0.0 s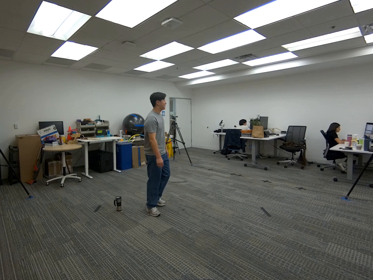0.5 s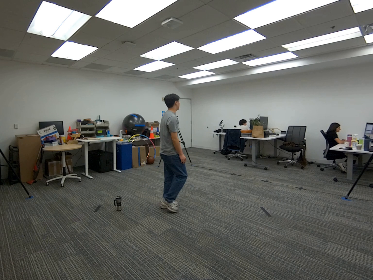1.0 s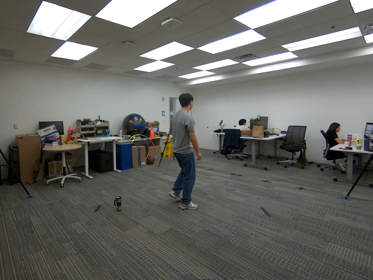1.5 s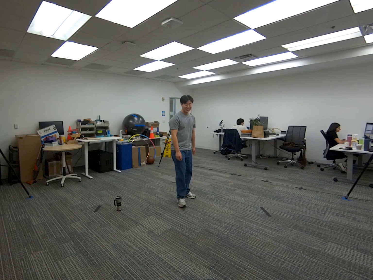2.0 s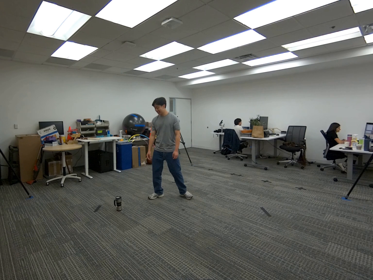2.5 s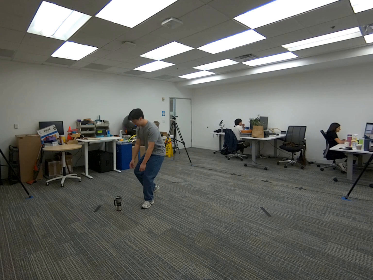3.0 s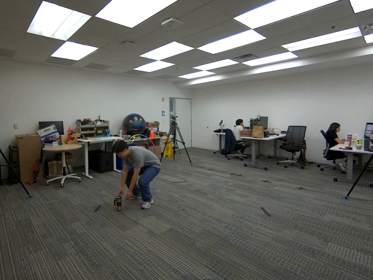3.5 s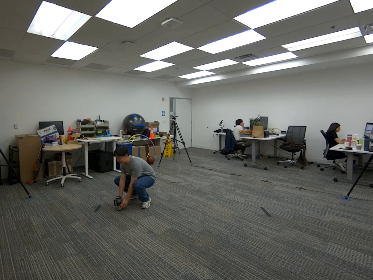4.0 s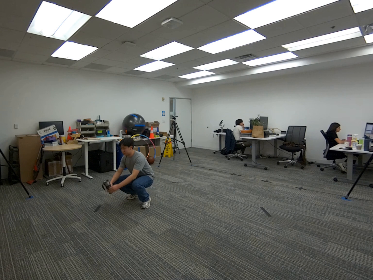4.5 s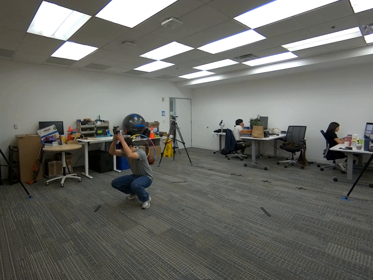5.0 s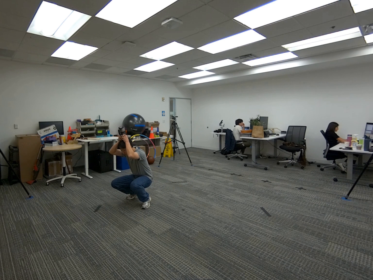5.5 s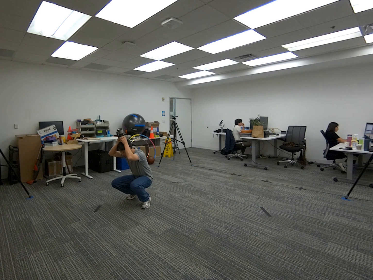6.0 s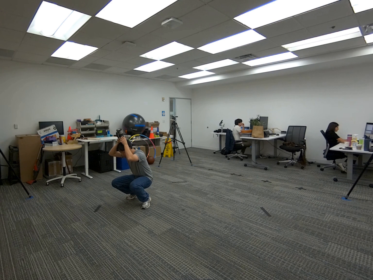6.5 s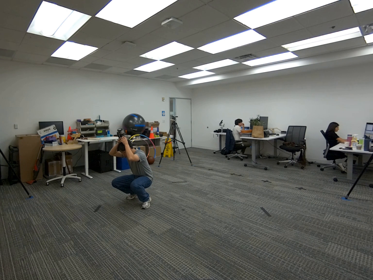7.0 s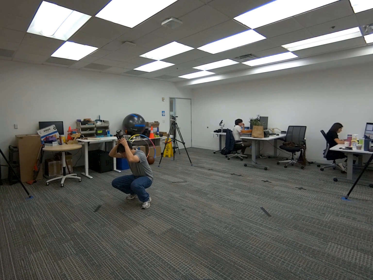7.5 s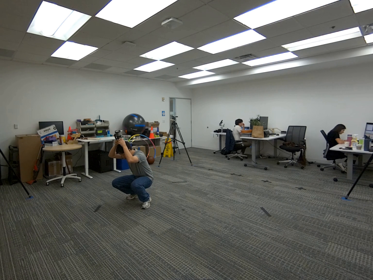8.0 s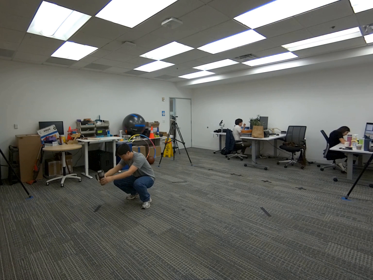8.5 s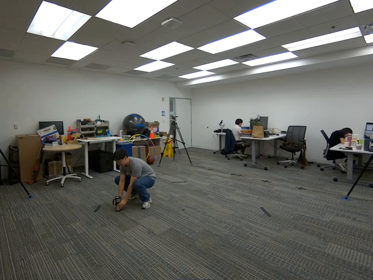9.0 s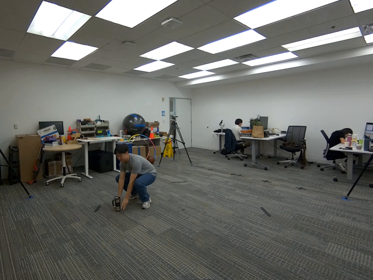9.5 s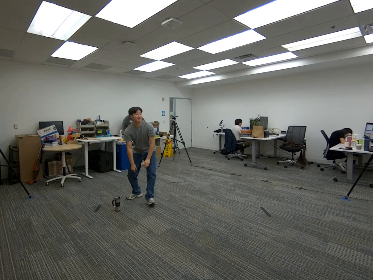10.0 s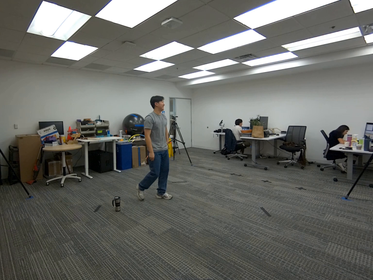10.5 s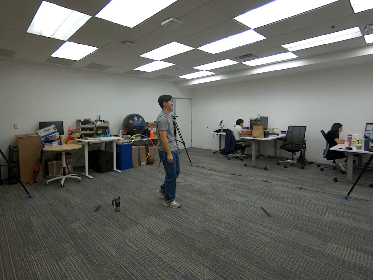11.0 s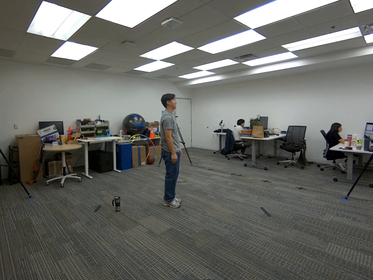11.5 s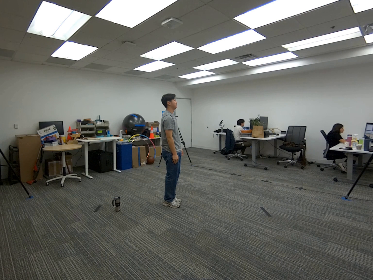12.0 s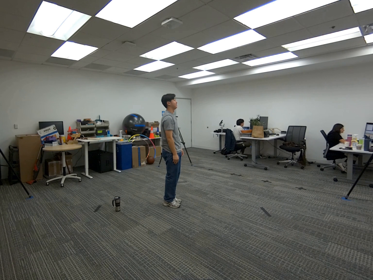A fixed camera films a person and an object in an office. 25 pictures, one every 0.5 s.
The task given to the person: Walk to the mug on the ground, squat to pick it up with both hands, lift it overhead and return it to the ground while staying in the squat, then stand up.
